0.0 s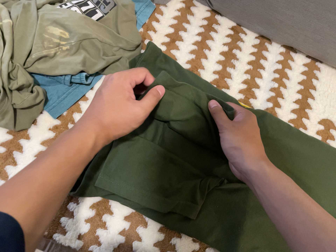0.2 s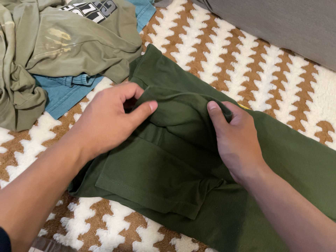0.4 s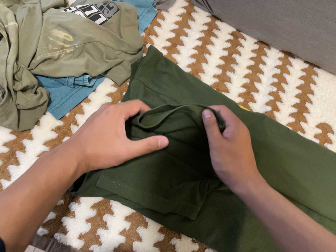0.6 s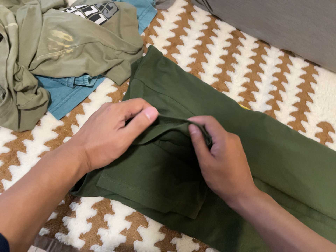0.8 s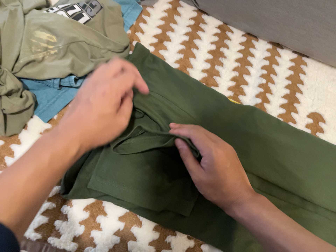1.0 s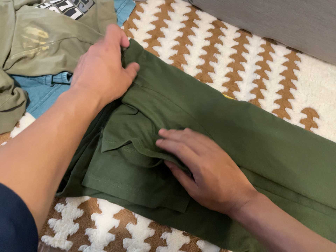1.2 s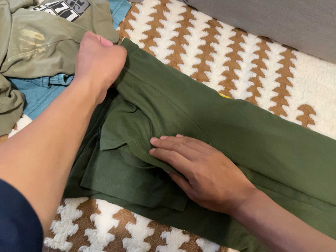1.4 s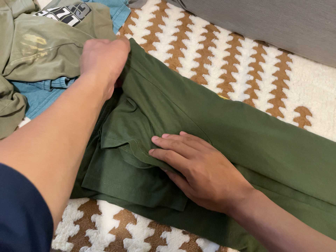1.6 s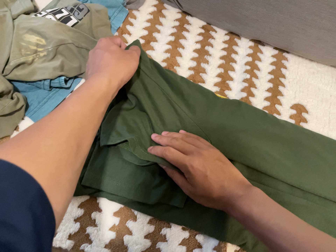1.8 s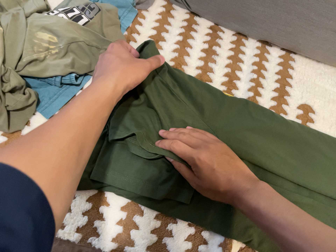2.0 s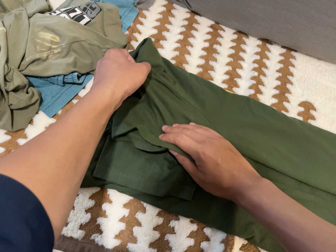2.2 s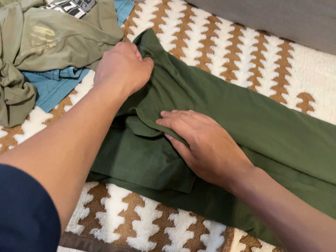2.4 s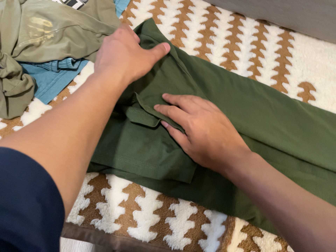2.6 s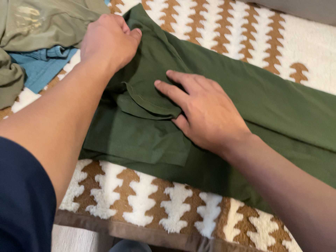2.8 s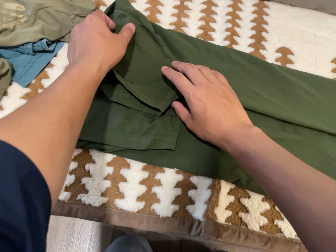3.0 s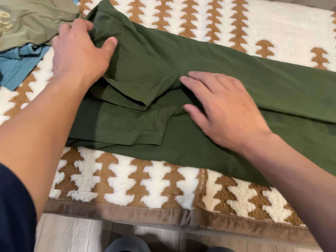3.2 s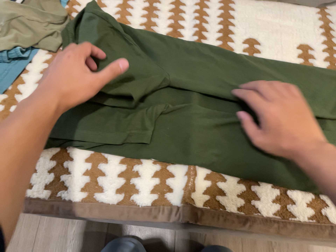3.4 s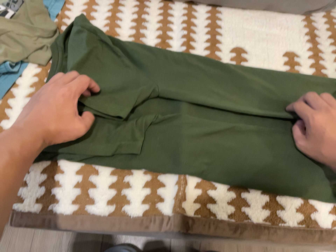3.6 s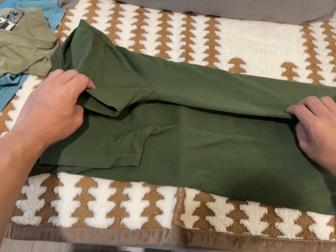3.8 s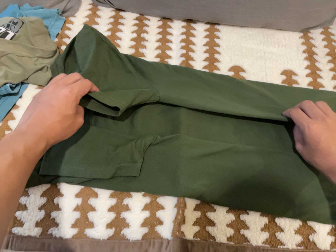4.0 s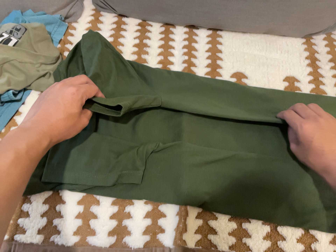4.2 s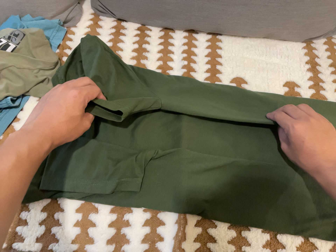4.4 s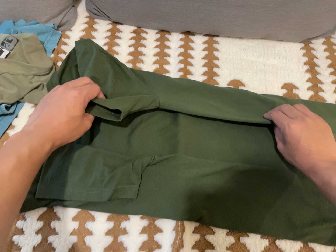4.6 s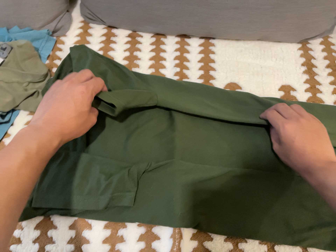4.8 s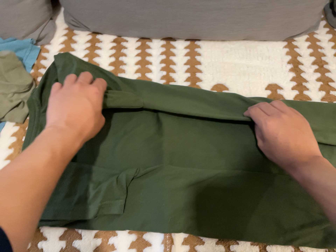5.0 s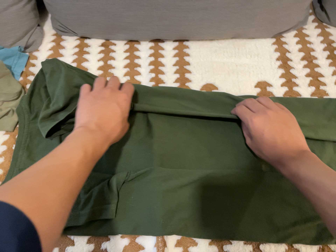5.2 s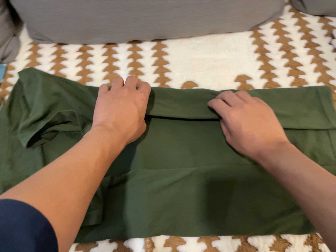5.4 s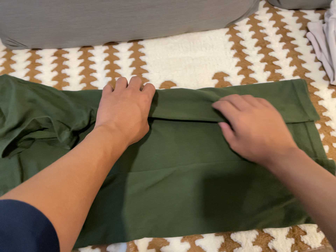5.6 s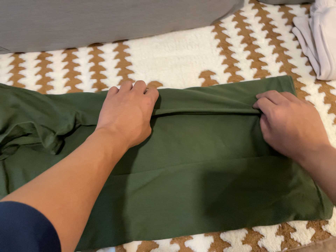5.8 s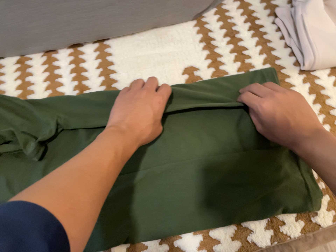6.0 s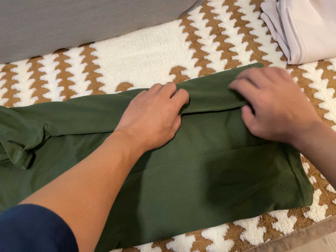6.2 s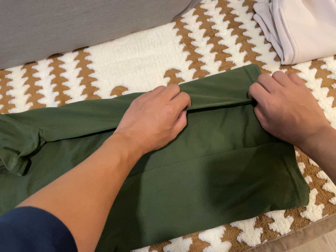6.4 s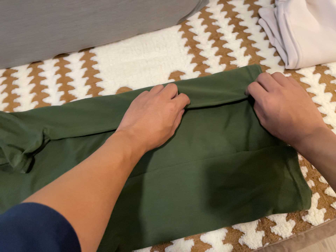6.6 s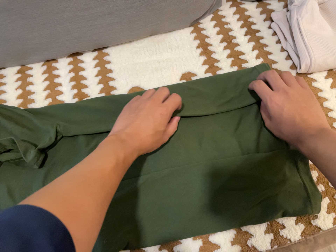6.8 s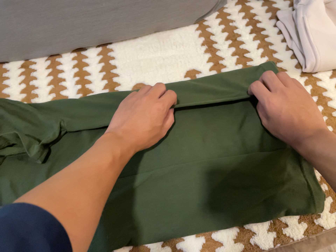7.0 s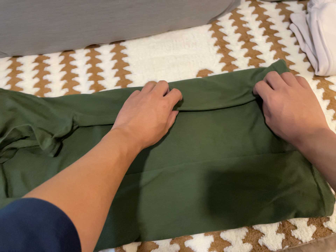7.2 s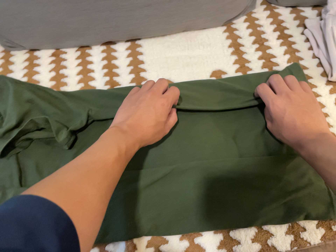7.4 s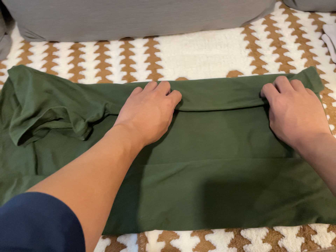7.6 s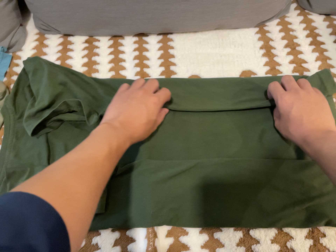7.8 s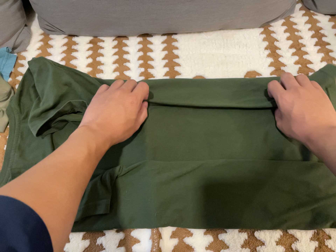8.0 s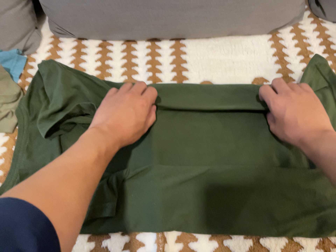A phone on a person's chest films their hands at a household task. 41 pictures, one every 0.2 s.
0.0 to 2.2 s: The camera travels toward the bottom of its view, about 6 cm.
2.2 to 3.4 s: The camera travels to its right and toward the bottom of its view, about 12 cm, so close, fixed things drift to the left. It rolls about its line of sight by about 10 degrees, and the scene rotates counterclockwise.
3.4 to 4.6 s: The camera travels toward the top of its view, about 9 cm, so close, fixed things drift downward.
4.6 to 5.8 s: The camera travels to its right, about 14 cm, so close, fixed things drift to the left. It rolls about its line of sight by about 20 degrees, and the scene rotates counterclockwise.
5.8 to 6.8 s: The camera shifts only a little, or ends up much as it began.
6.8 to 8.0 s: The camera travels to its left, about 9 cm, so close, fixed things drift to the right. It rolls about its line of sight by about 10 degrees, and the scene rotates clockwise.
The film runs backward here.
